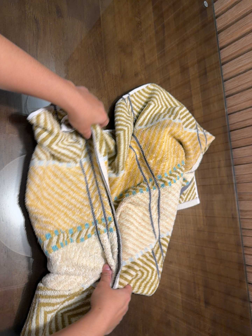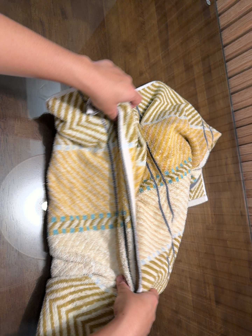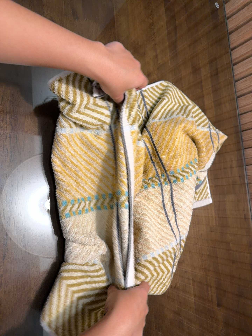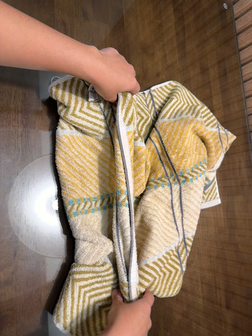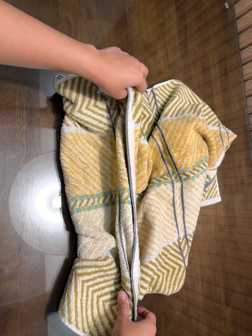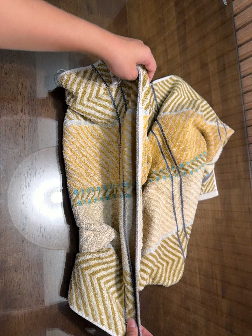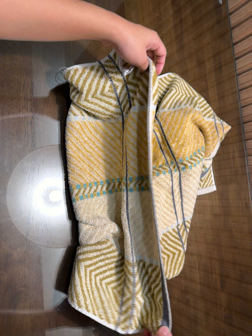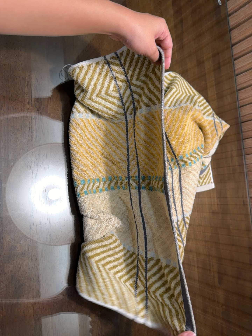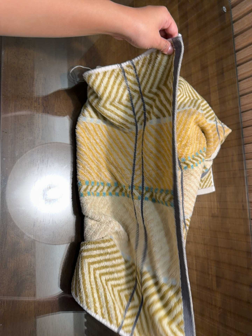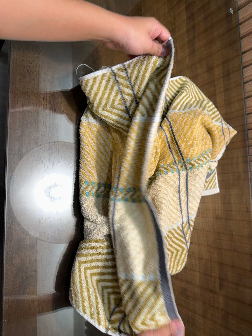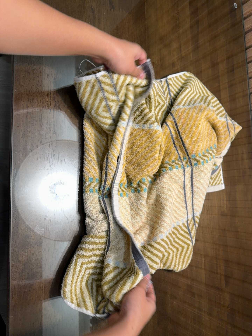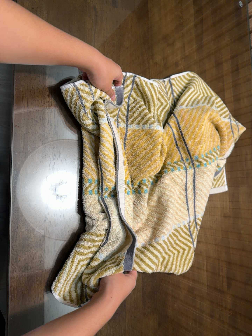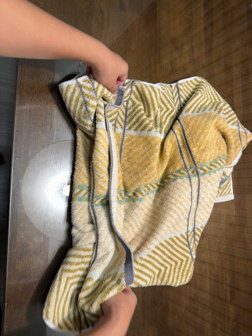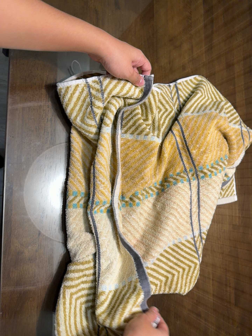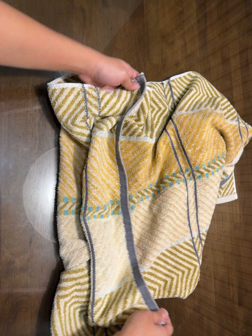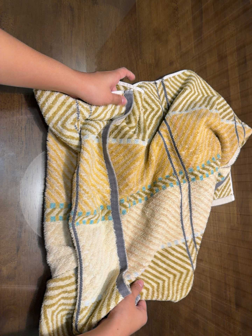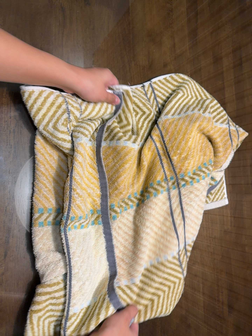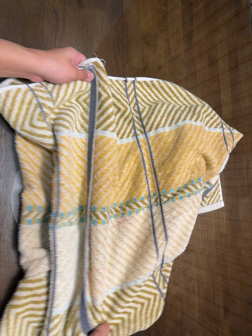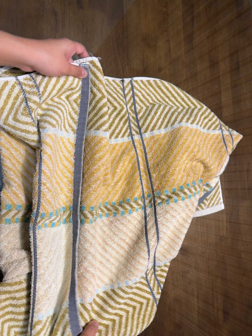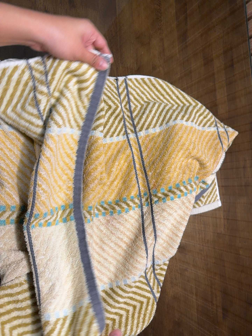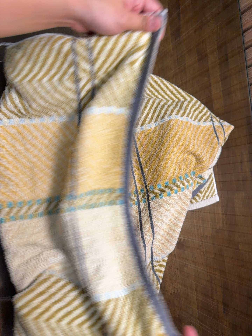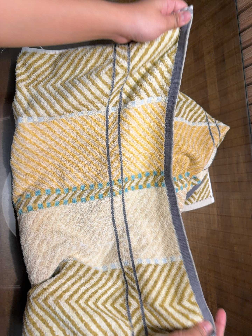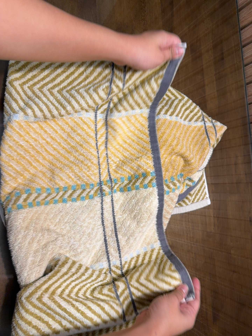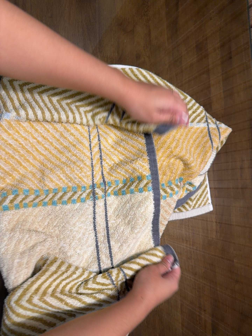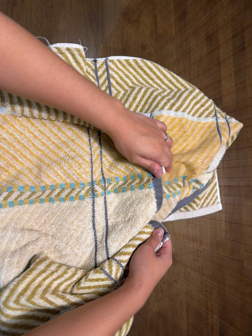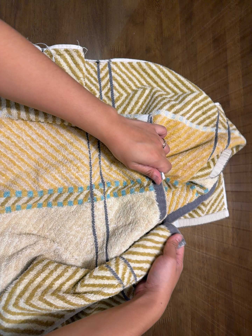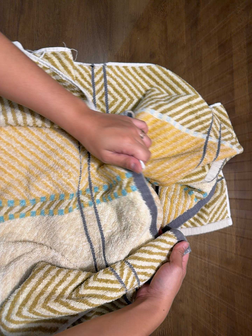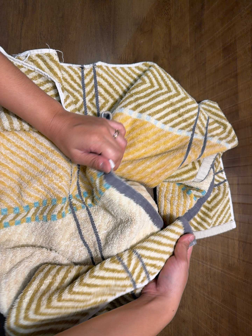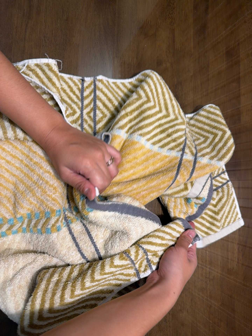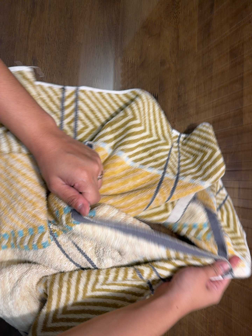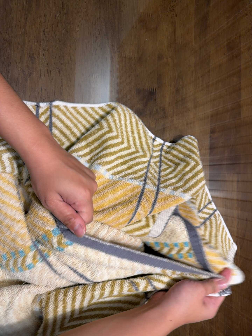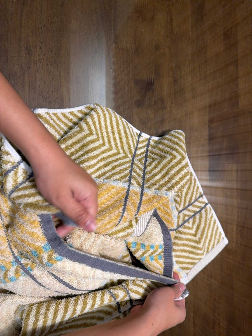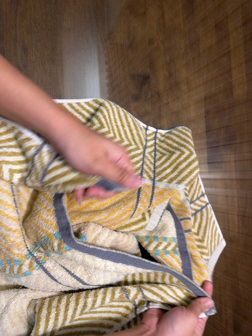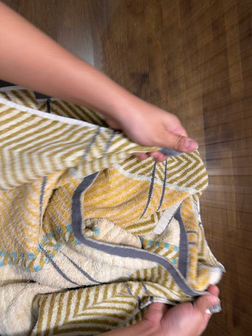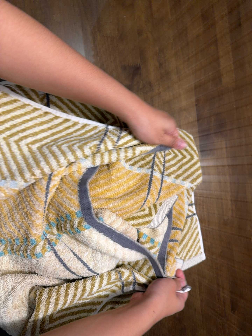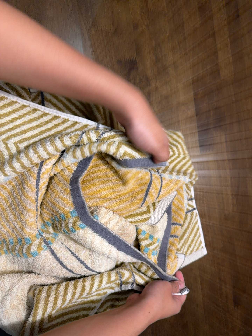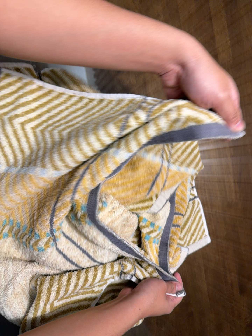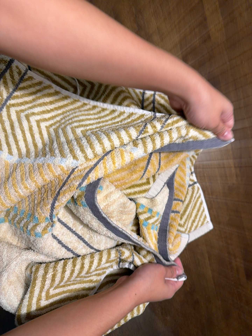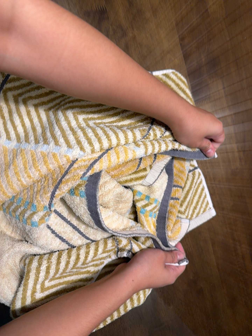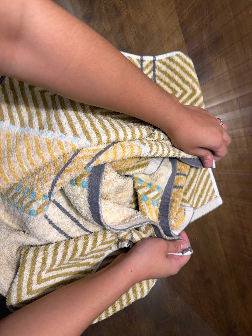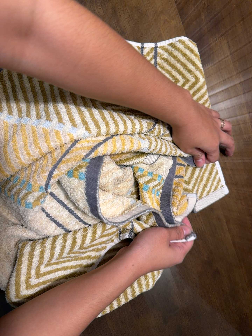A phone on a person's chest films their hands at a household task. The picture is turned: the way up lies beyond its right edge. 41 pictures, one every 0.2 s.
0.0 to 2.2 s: The camera travels to its left and toward the bottom of its view, about 10 cm, so close, fixed things drift to the right.
2.2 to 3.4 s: The camera travels to its right, forward and toward the top of its view, about 12 cm.
3.4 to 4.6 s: The camera travels to its right, about 9 cm, so close, fixed things drift to the left.
4.6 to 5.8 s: The camera travels forward, about 7 cm, so what stands in front looms larger.
5.8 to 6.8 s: The camera rolls about its line of sight by about 10 degrees, and the scene rotates counterclockwise.
6.8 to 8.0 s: The camera travels to its right and forward, about 12 cm. Its aim tips toward the bottom of its view by about 10 degrees, and the scene shifts upward. It rolls about its line of sight by about 15 degrees, and the scene rotates counterclockwise.
The film runs forward here.
